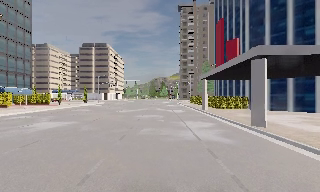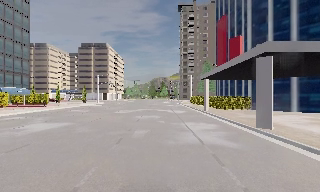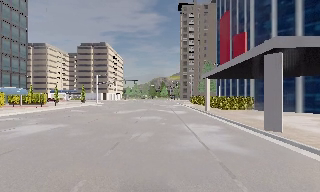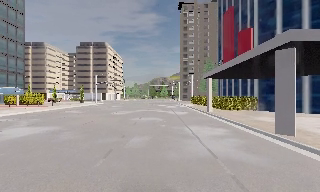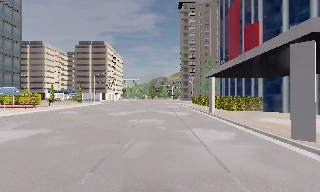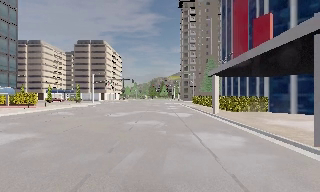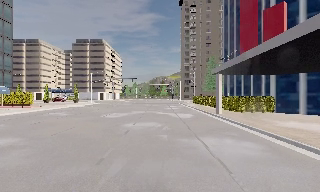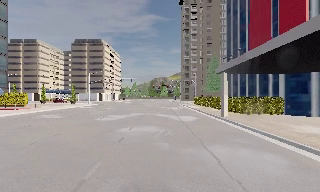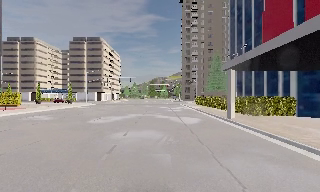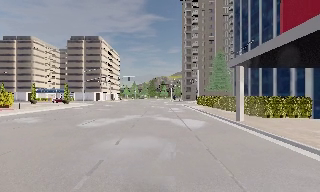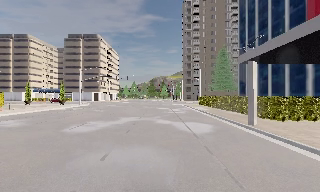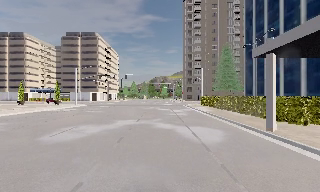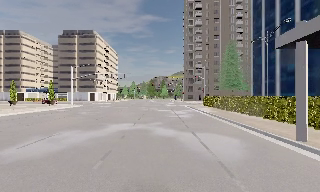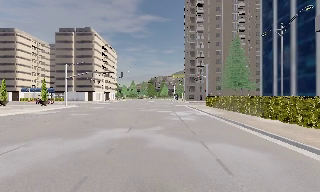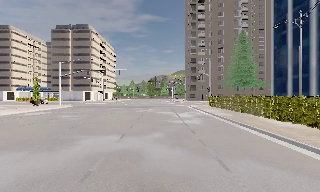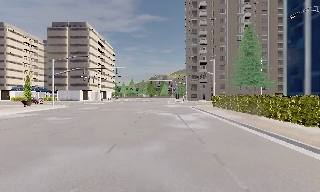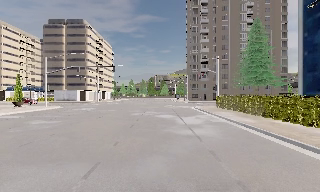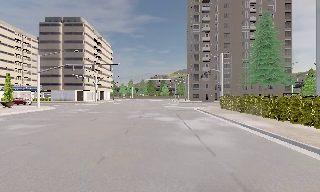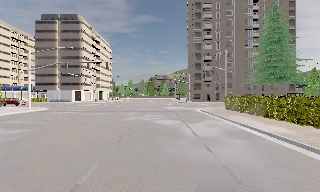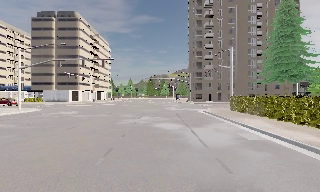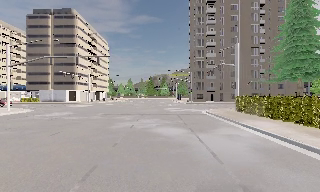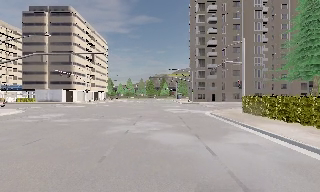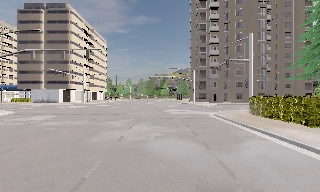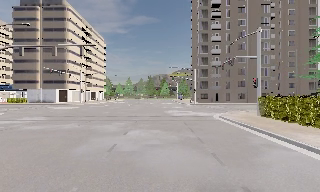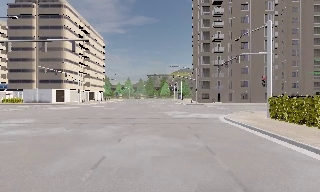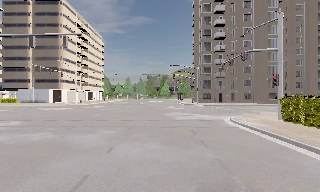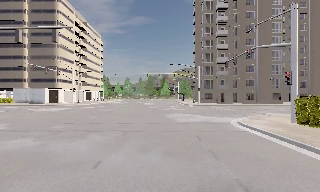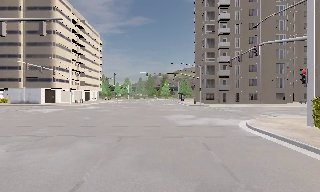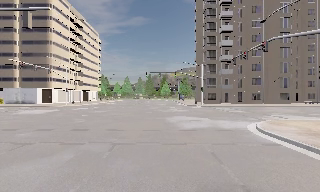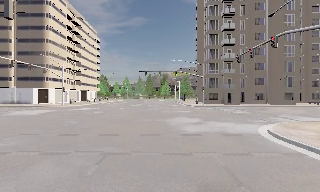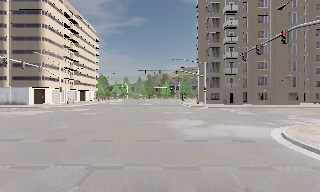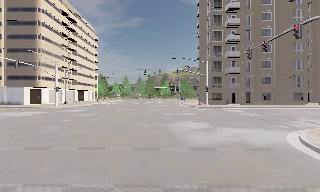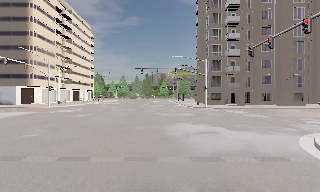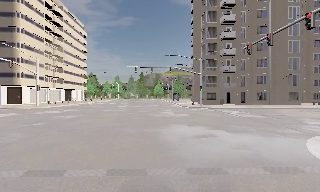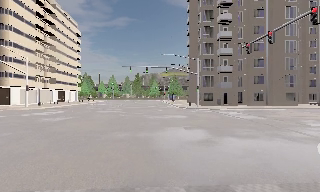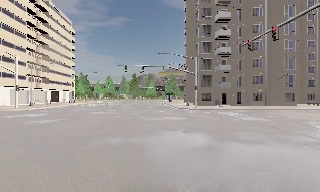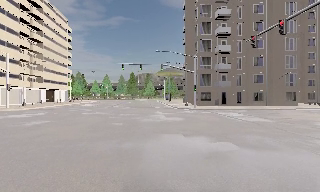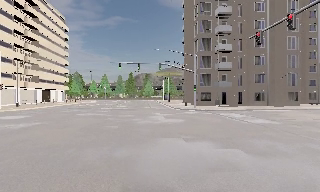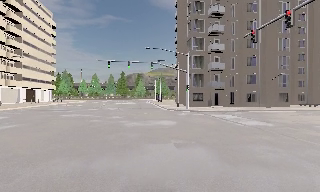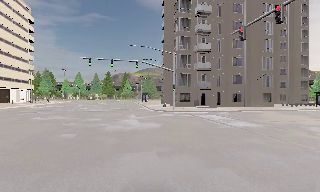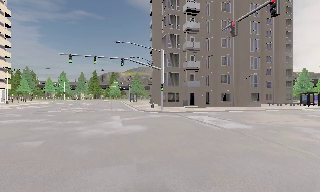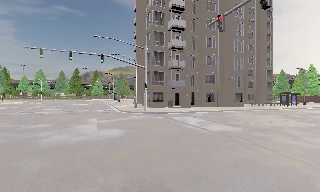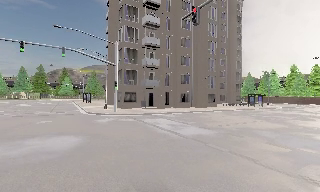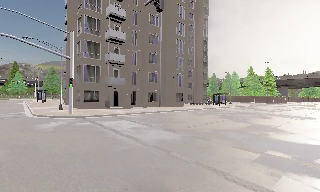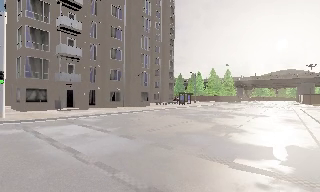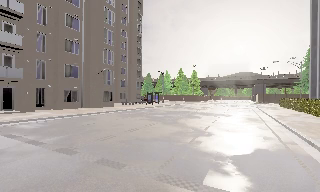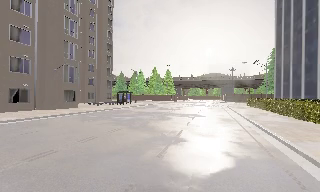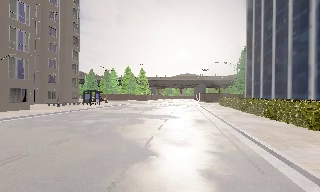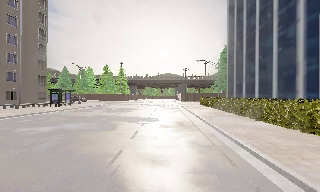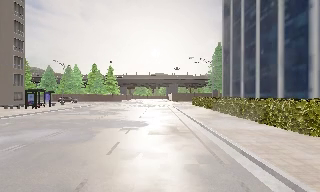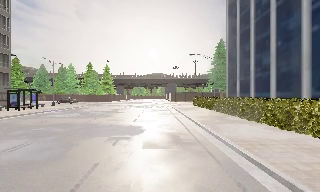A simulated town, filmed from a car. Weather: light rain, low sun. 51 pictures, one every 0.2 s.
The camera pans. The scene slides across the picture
to the left.
The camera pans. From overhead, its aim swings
clockwise.
0.0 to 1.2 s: The camera travels forward, about 5 m, so what stands in front looms larger. It gains speed.
1.2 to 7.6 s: The camera travels forward, about 40 m, so what stands in front looms larger. It loses speed.
7.6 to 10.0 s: The camera swings to its right by about 85 degrees, and the scene slides to the left. It travels forward, about 18 m. It gains speed.
The film runs forward here.
